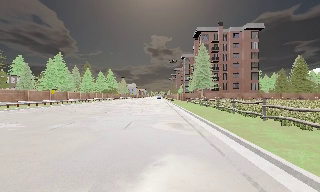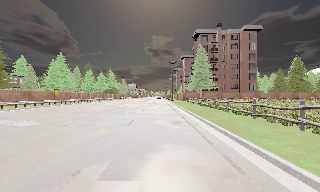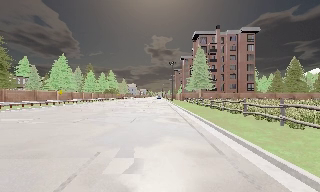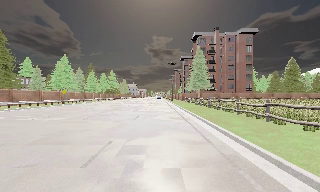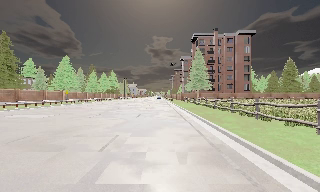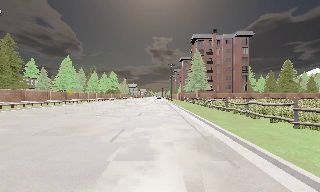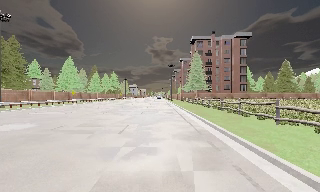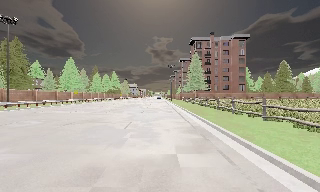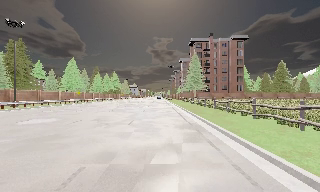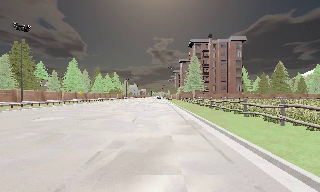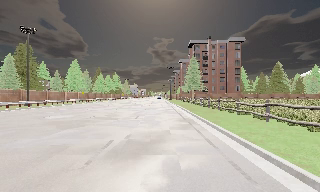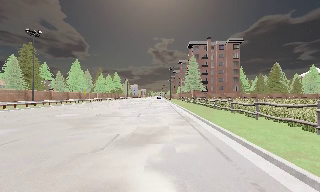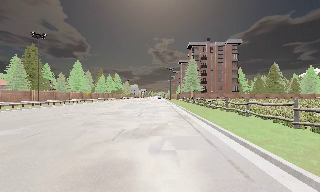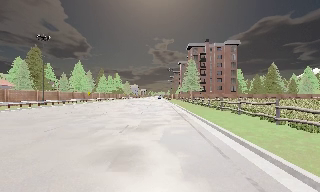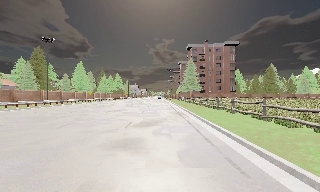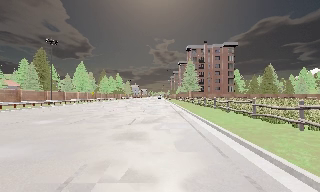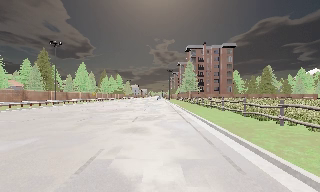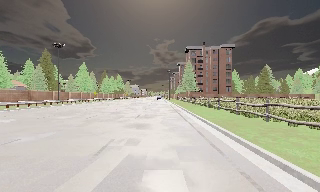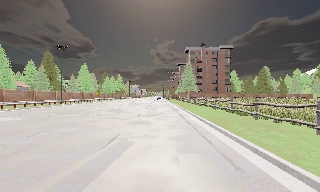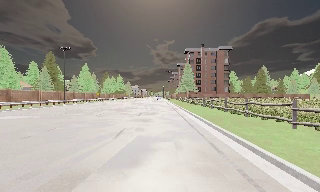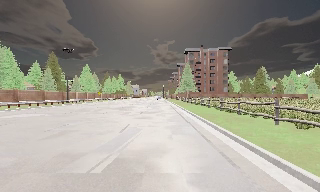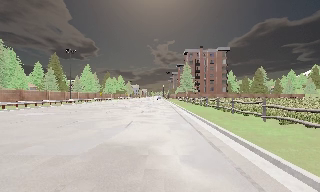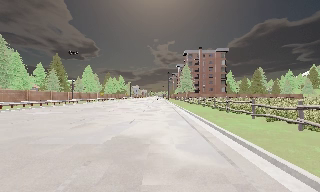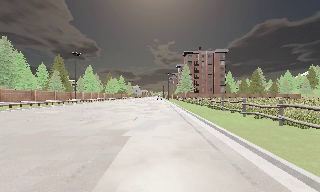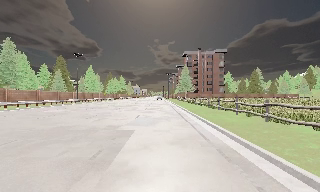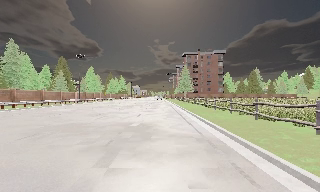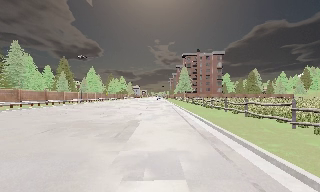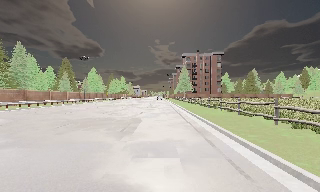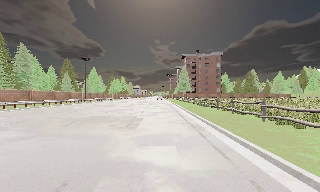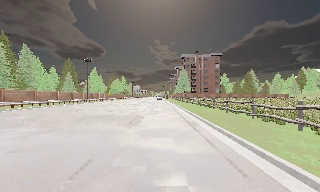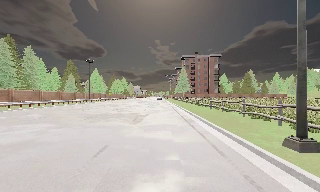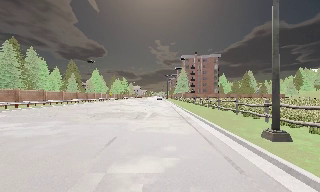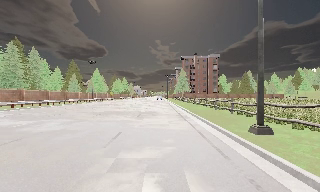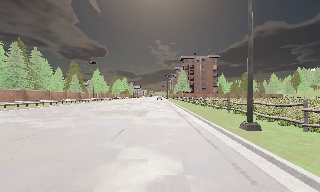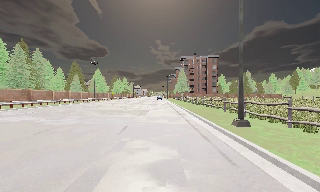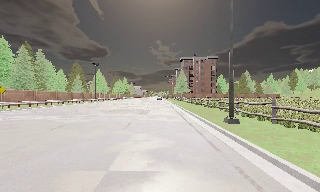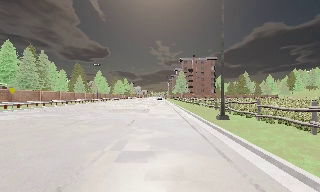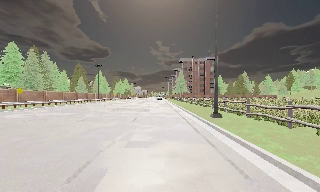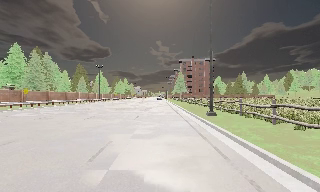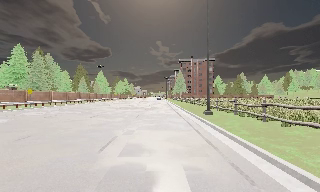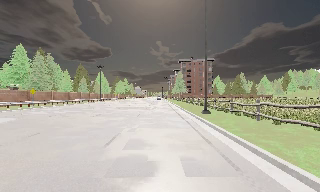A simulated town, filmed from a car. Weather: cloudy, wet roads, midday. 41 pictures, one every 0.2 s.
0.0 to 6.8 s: The camera travels backward, about 35 m, so what stands in front gets smaller.
6.8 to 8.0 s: The camera travels backward, about 6 m, so what stands in front gets smaller. It loses speed.
The film runs backward here.
